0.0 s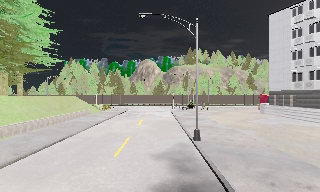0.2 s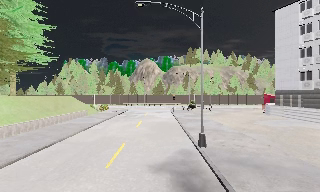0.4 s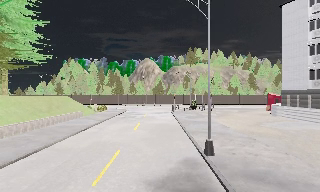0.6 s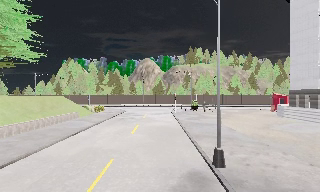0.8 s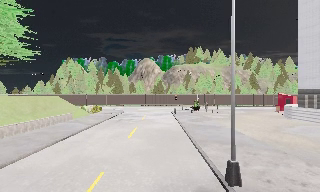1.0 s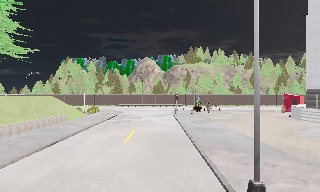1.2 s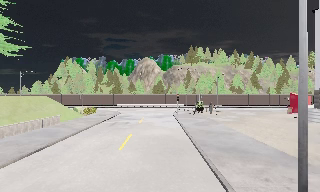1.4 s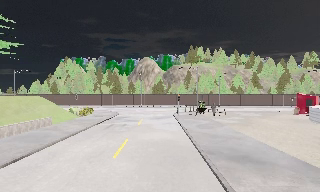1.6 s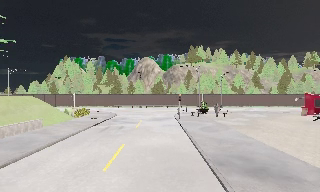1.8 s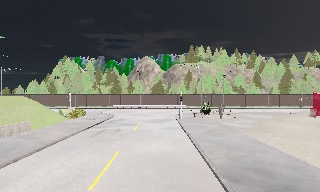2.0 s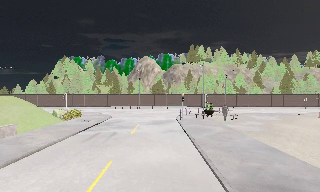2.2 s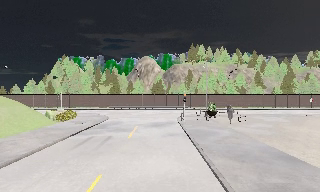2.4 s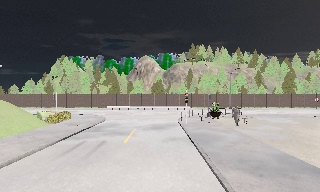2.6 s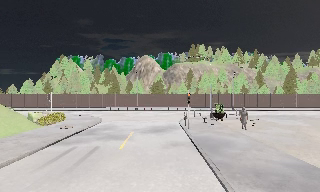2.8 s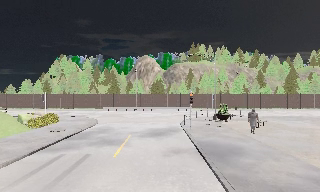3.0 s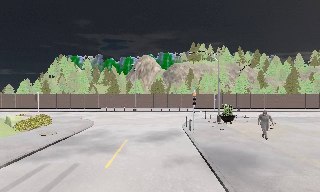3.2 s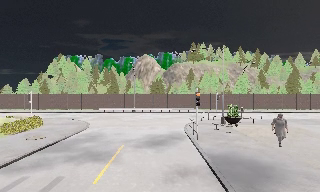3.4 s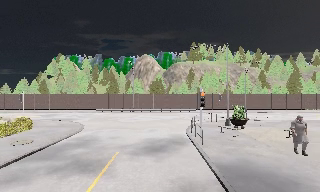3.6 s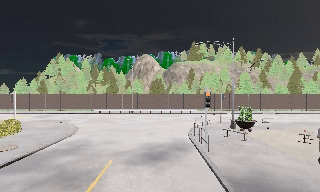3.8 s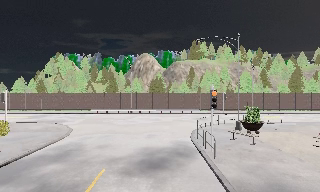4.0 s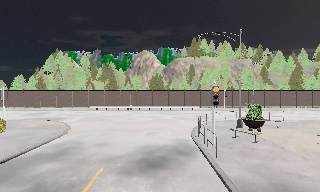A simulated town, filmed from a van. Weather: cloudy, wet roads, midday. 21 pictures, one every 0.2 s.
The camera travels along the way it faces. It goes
forward.
0.0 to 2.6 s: The camera travels forward, about 16 m, so what stands in front looms larger.
2.6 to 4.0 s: The camera travels forward, about 7 m, so what stands in front looms larger. It loses speed.
The film runs forward here.
